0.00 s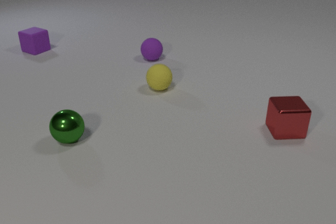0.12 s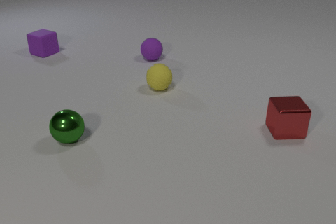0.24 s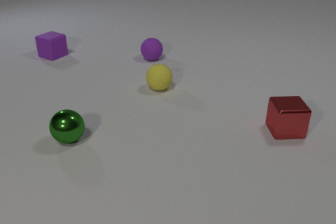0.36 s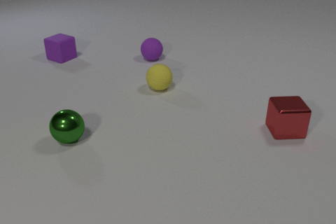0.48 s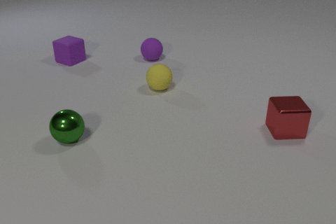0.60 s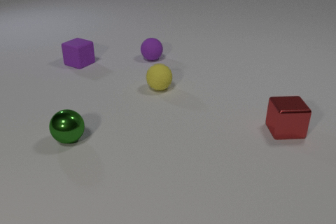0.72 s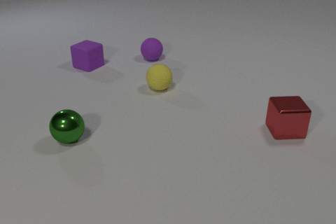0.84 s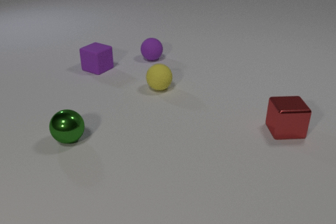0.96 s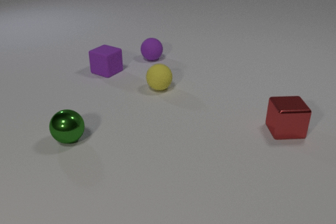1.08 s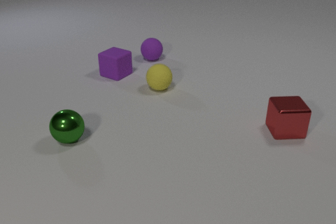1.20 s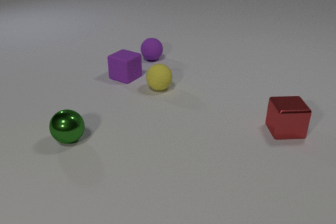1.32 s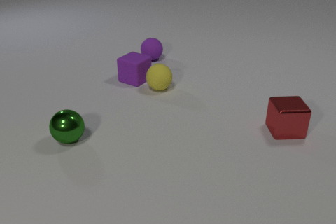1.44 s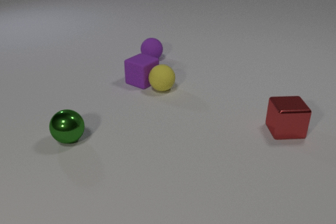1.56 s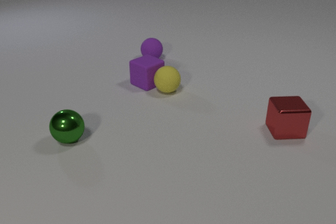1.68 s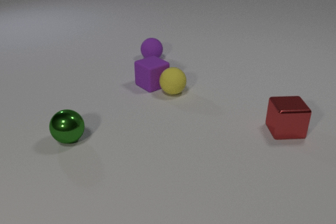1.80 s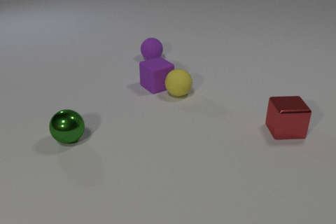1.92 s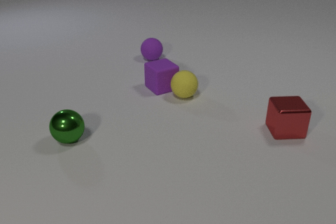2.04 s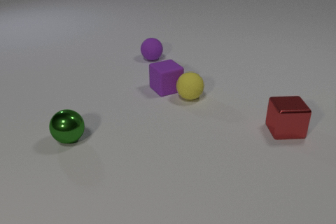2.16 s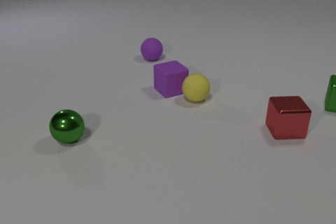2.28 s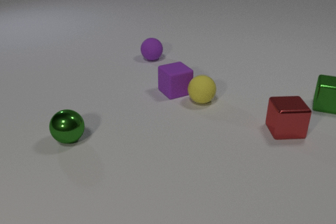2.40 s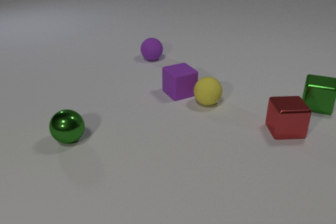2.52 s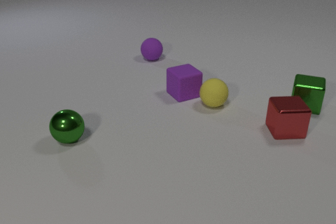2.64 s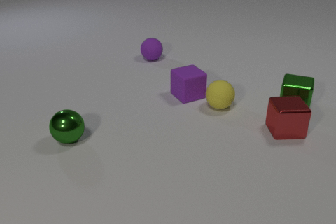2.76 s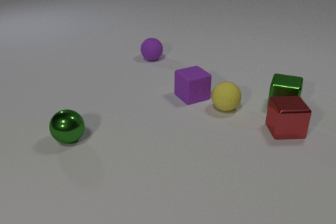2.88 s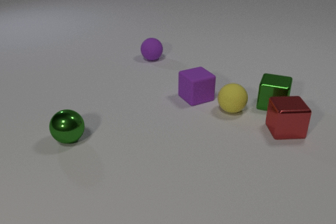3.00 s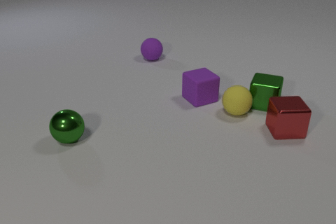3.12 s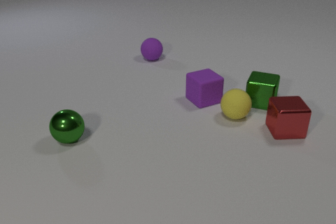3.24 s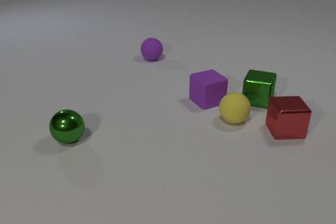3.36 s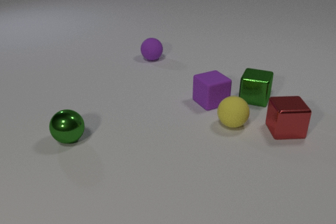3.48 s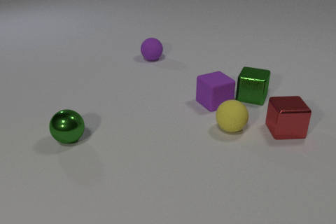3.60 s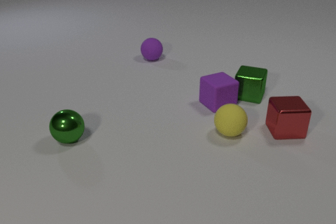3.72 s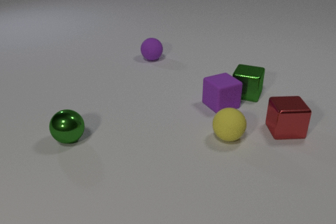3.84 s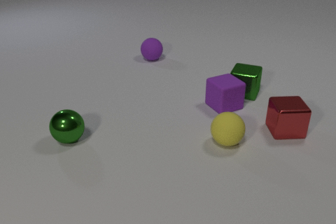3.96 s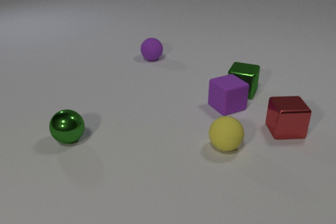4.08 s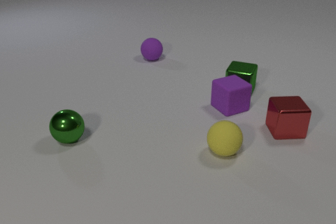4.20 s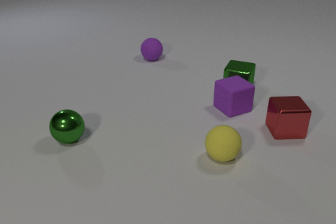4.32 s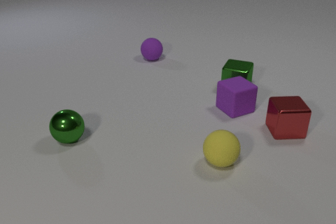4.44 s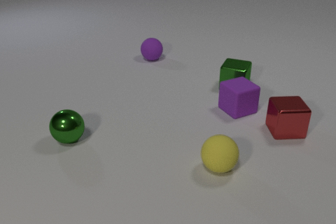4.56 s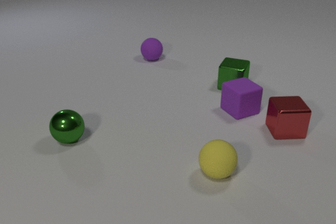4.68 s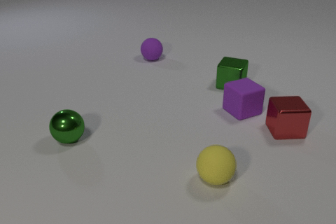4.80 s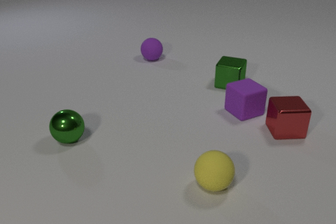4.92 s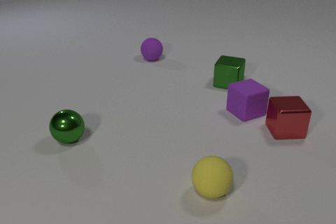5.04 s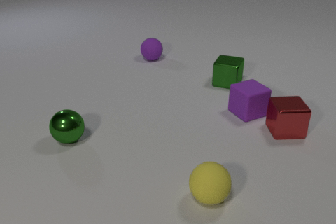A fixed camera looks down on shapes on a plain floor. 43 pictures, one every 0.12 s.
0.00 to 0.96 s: The purple rubber cube slides toward the camera and to the right.
0.96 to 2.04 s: The purple rubber cube slides to the right and toward the camera, spins clockwise seen from above by about 30 degrees, its near face sliding to the left. The yellow rubber sphere rolls to the right and toward the camera. The purple rubber cube and the yellow rubber sphere collide.
2.04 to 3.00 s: The purple rubber cube slides to the right and toward the camera. The yellow rubber sphere rolls to the right and toward the camera. The green metal cube comes in at the right edge, slides to the left. The yellow rubber sphere and the green metal cube collide.
3.00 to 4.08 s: The purple rubber cube slides to the right and toward the camera. The yellow rubber sphere rolls toward the camera. The green metal cube slides away from the camera and to the left.
4.08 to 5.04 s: The purple rubber cube slides to the right. The yellow rubber sphere rolls toward the camera. The green metal cube slides away from the camera and to the left.
What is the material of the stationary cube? metal.
Are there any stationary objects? yes.
How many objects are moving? 3.
